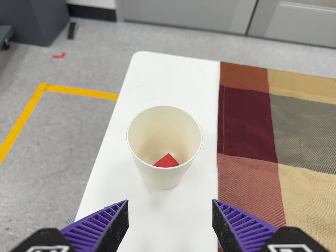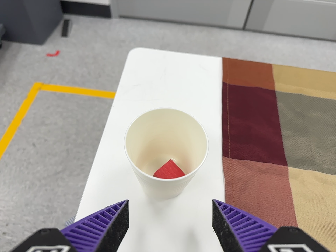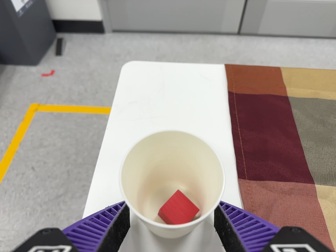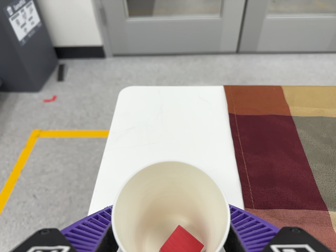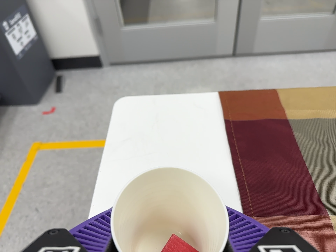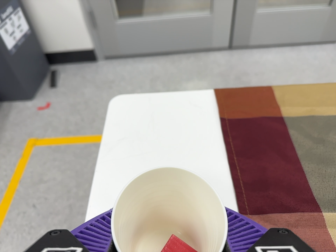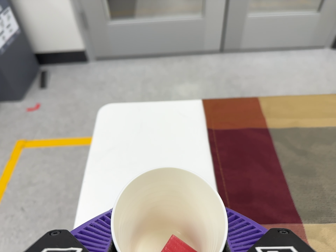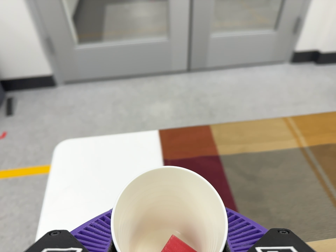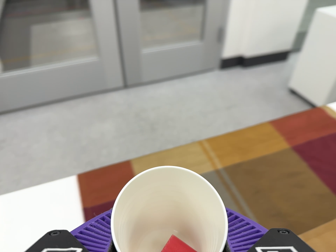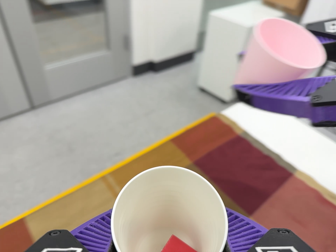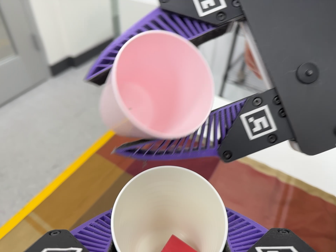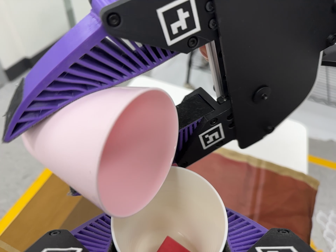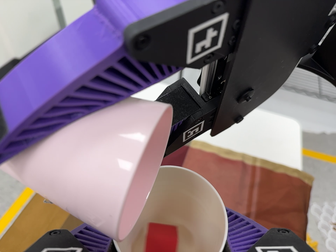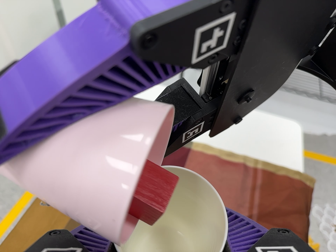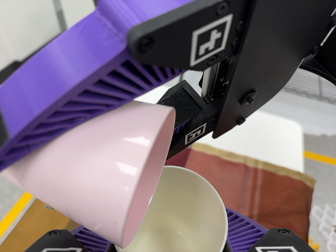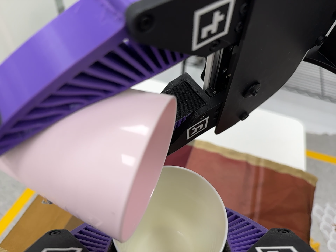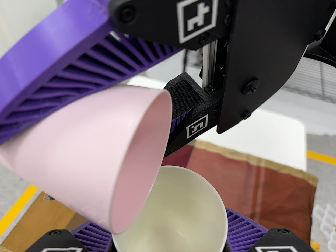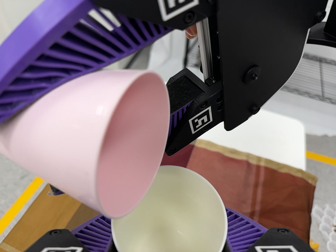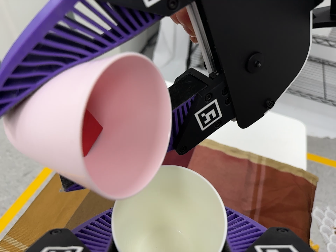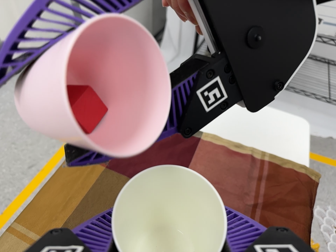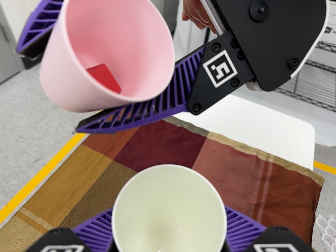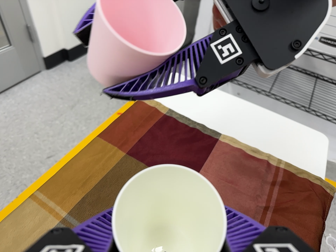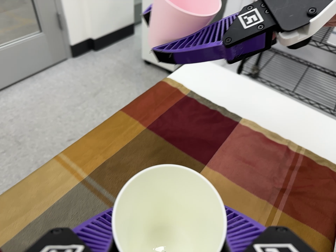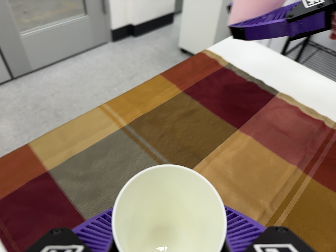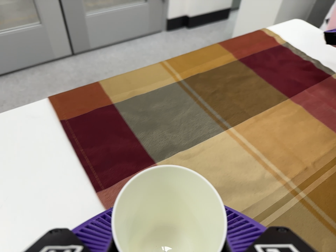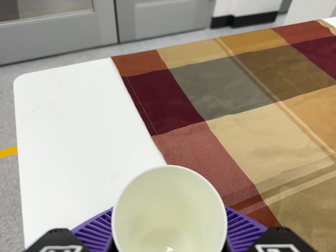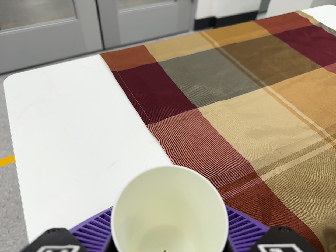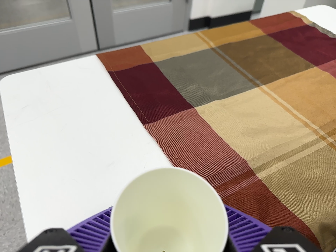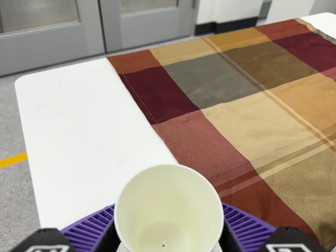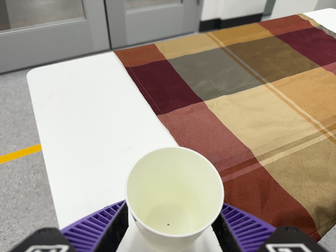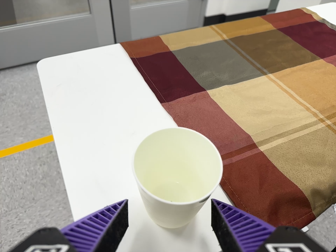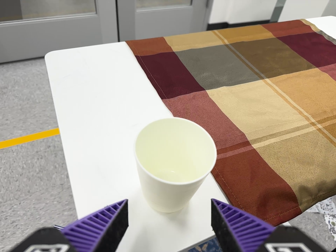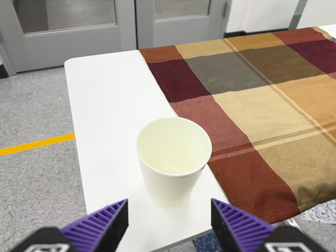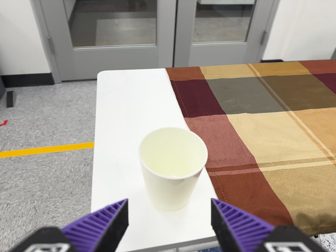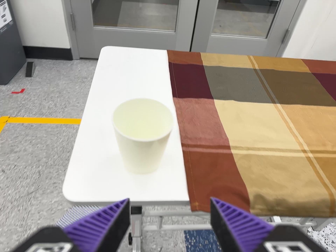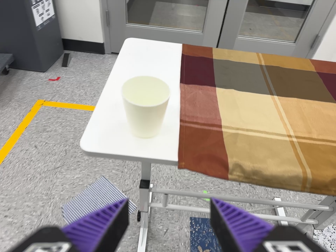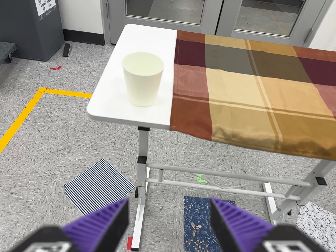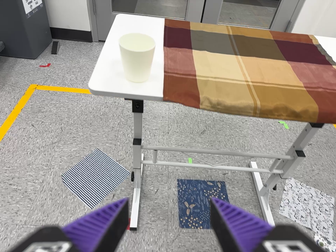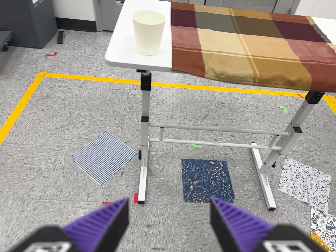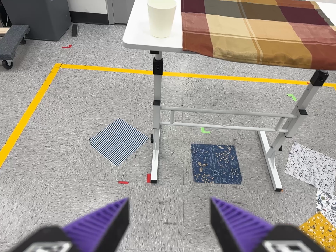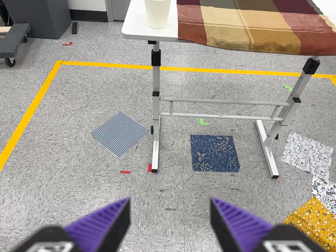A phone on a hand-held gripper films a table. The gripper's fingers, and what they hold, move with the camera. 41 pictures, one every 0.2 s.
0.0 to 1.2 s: The camera travels forward and toward the top of its view, about 9 cm, so what stands in front looms larger. It rolls about its line of sight by about 10 degrees, and the scene rotates counterclockwise.
1.2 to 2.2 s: The scene slides to the left, as the camera pans about 50 degrees to its right. It travels to its right and toward the top of its view, about 24 cm, so close, fixed things drift to the left. It rolls about its line of sight by about 45 degrees, and the scene rotates counterclockwise.
2.2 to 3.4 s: The camera shifts only a little, or ends up much as it began.
3.4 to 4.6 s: The camera swings to its left by about 15 degrees, and the scene slides to the right. It travels toward the bottom of its view, about 16 cm, so close, fixed things drift upward. It rolls about its line of sight by about 20 degrees, and the scene rotates clockwise.
4.6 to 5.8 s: The scene slides to the right, as the camera pans about 15 degrees to its left. It travels toward the bottom of its view and backward, about 20 cm, so close, fixed things drift upward. It rolls about its line of sight by about 15 degrees, and the scene rotates clockwise.
5.8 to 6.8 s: The camera pans to its left by about 15 degrees. It travels backward, to its right and toward the bottom of its view, about 16 cm, so what stands in front gets smaller. It rolls about its line of sight by about 20 degrees, and the scene rotates clockwise.
6.8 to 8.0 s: The camera travels backward and toward the bottom of its view, about 50 cm, so what stands in front gets smaller.
The film runs backward here.
